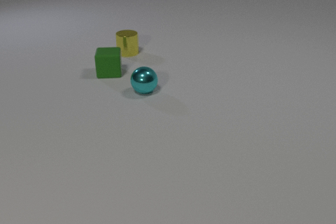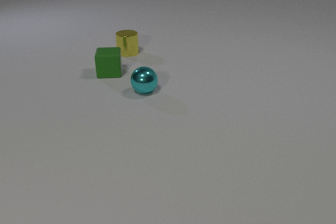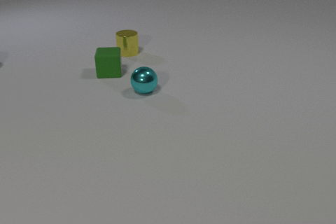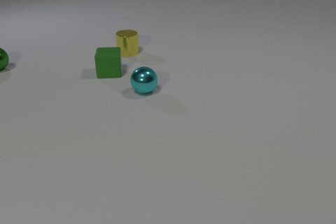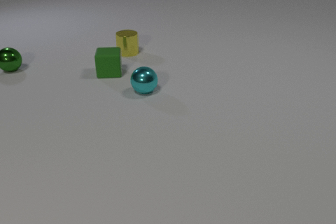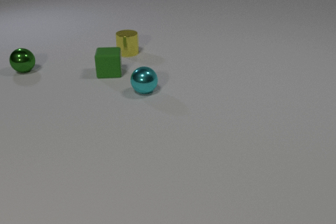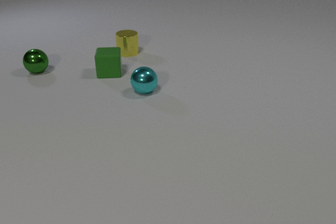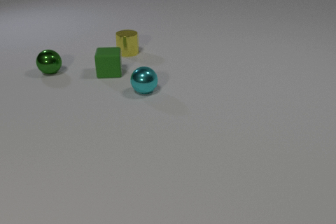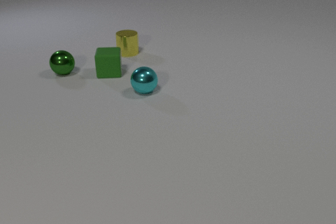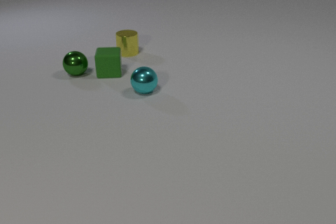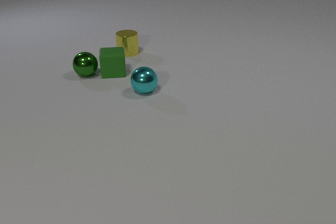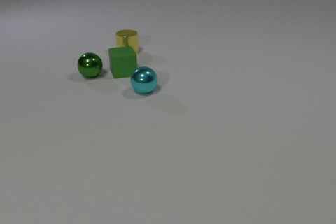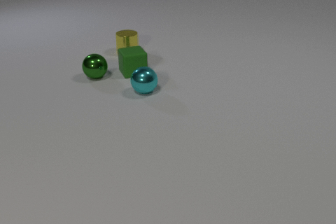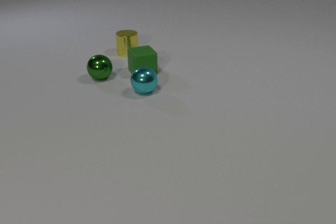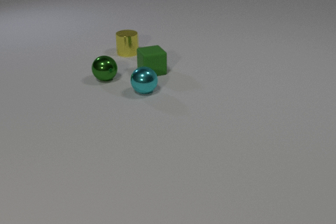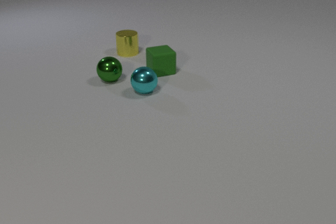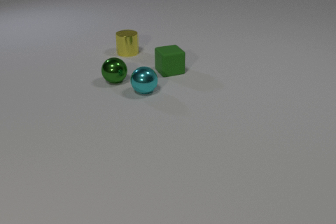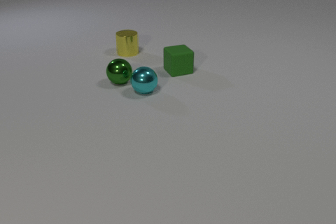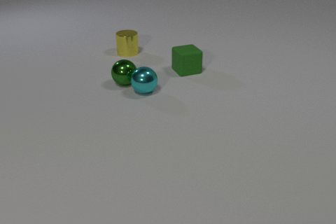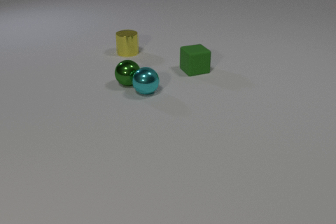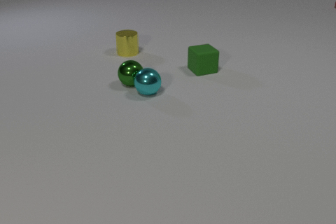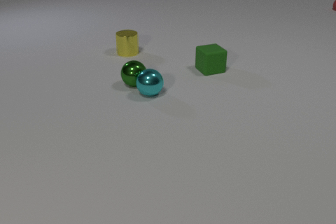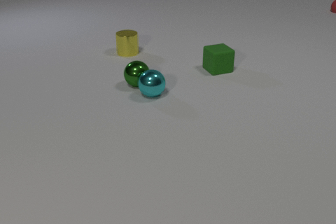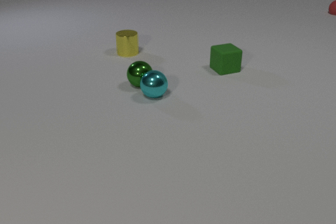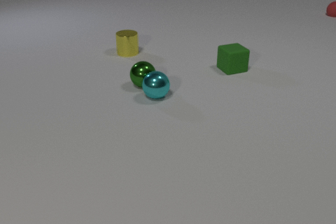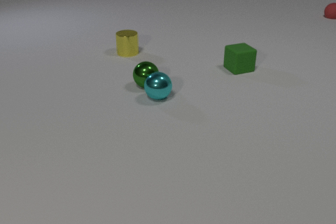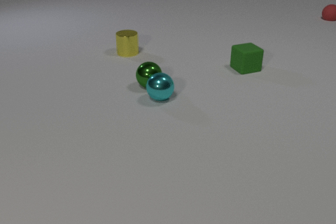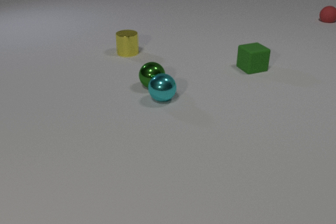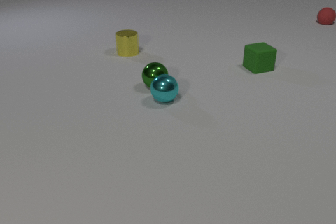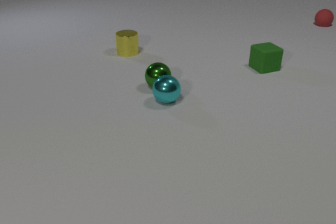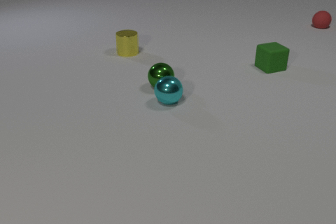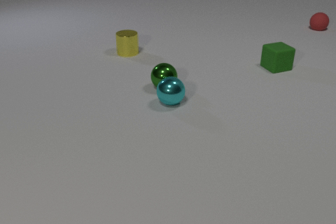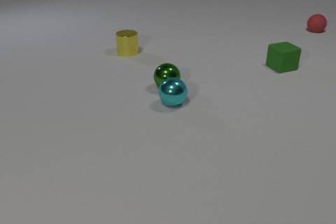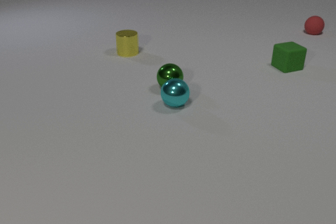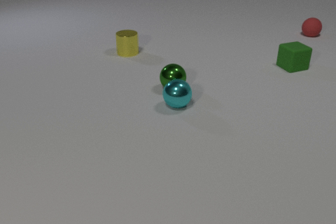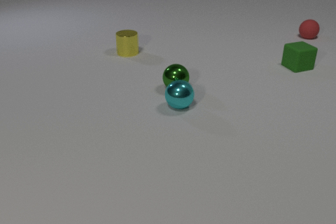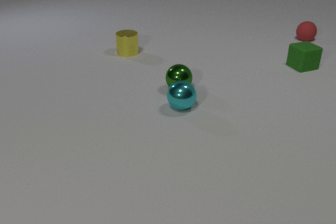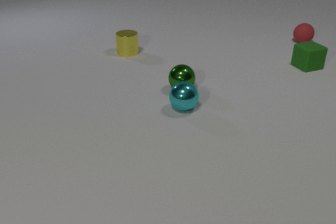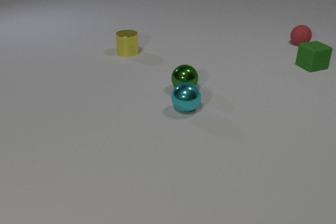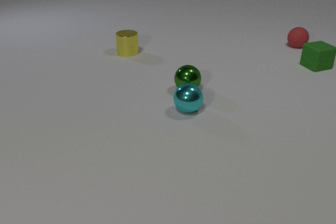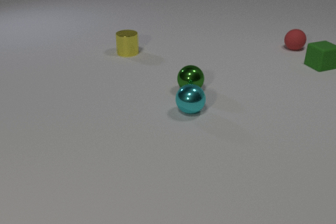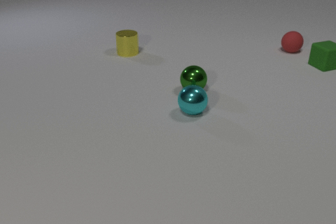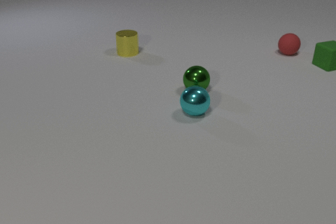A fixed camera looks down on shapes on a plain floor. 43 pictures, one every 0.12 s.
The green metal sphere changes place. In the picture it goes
to the right.
The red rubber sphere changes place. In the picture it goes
toward the camera.
0.00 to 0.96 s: The green metal sphere comes in at the left edge, rolls to the right and toward the camera.
0.96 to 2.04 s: The green metal sphere rolls to the right and toward the camera. The green rubber cube slides to the right. The green metal sphere and the green rubber cube collide.
2.04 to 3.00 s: The green metal sphere rolls to the right. The green rubber cube slides to the right. The cyan metal sphere rolls to the right and toward the camera. The red rubber sphere comes in at the right edge, rolls toward the camera. The green metal sphere and the cyan metal sphere collide.
3.00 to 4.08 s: The green metal sphere rolls to the right. The green rubber cube slides to the right. The cyan metal sphere rolls to the right and toward the camera. The red rubber sphere rolls toward the camera.
4.08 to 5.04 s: The green metal sphere rolls to the right. The green rubber cube slides to the right and away from the camera. The cyan metal sphere rolls to the right and toward the camera. The red rubber sphere rolls toward the camera.
What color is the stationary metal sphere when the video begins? cyan.
Are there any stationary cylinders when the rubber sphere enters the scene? yes.
What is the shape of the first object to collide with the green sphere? cube.
